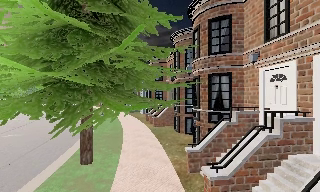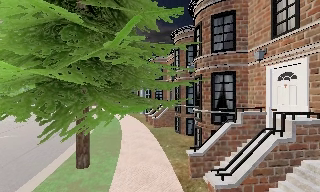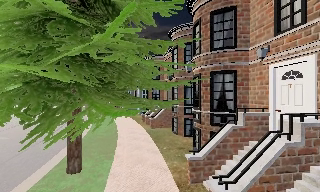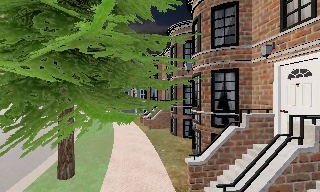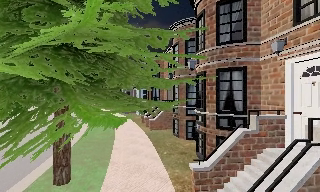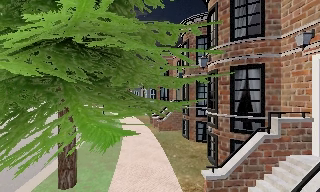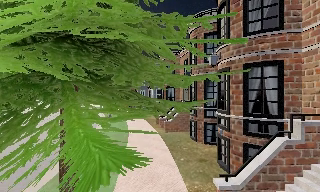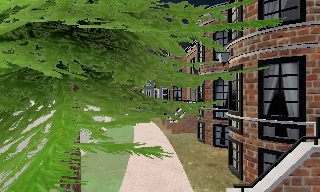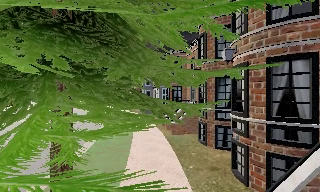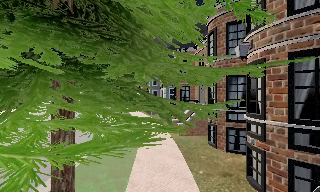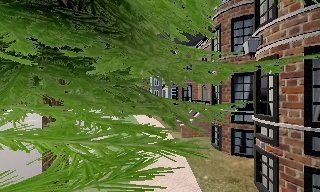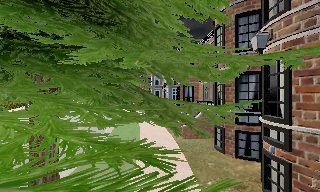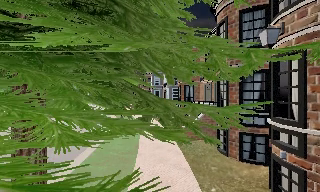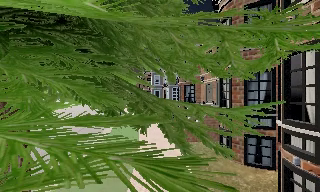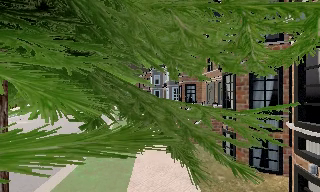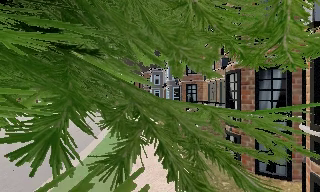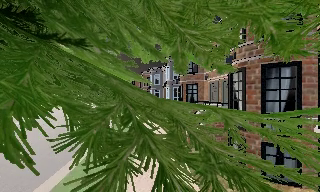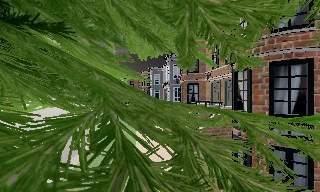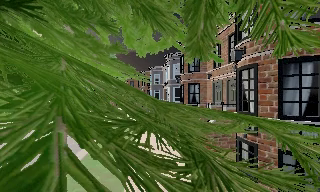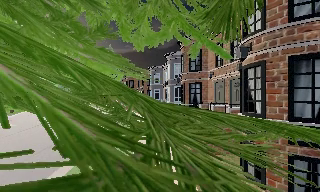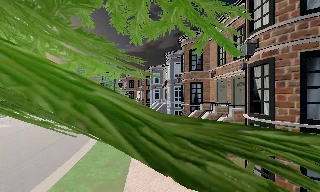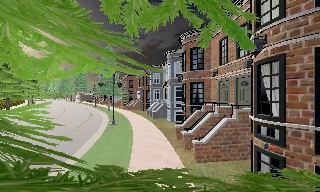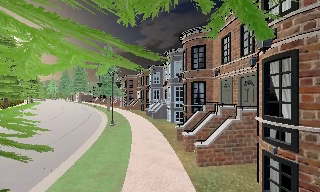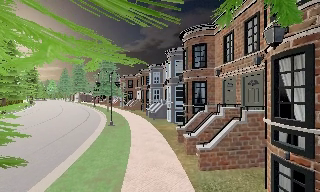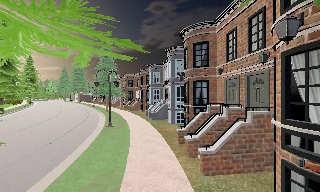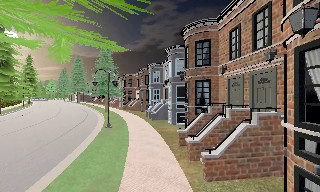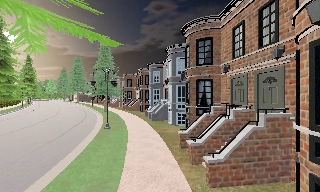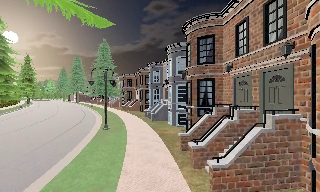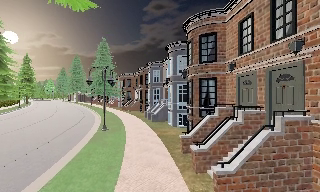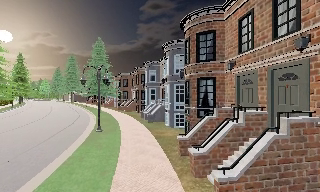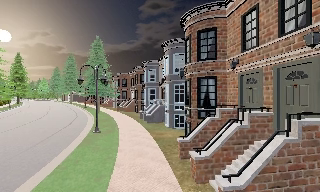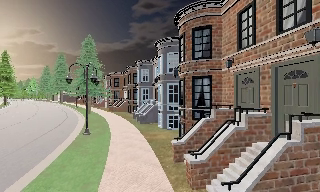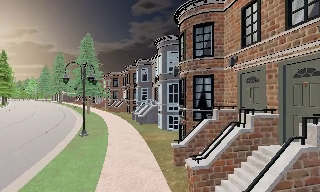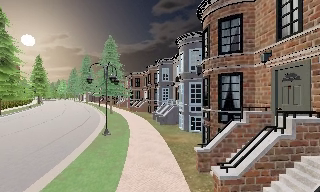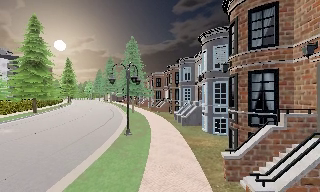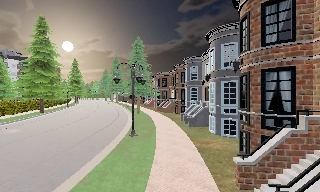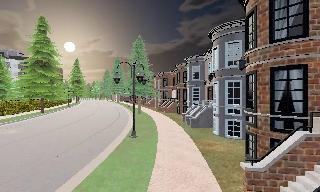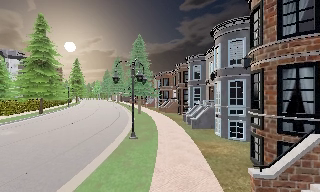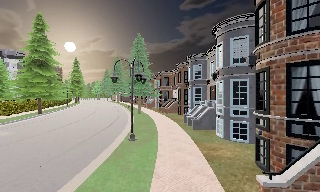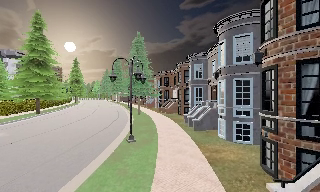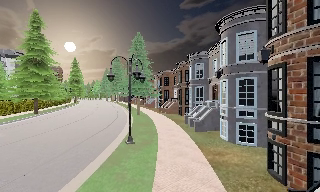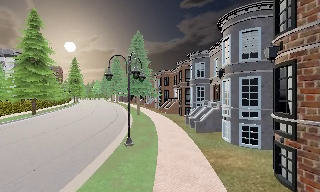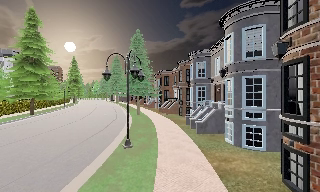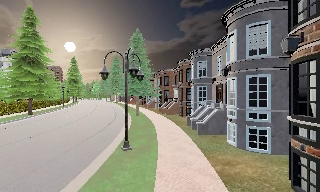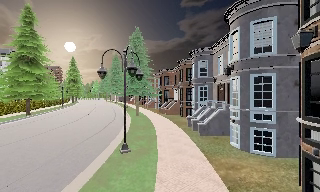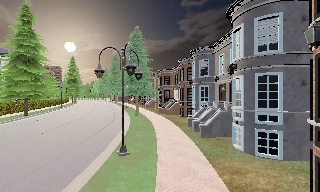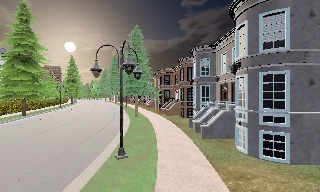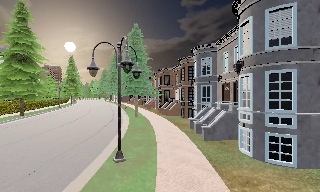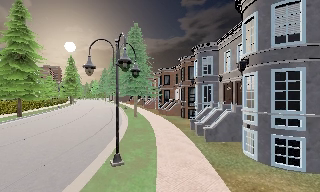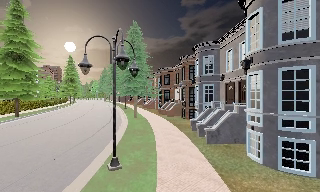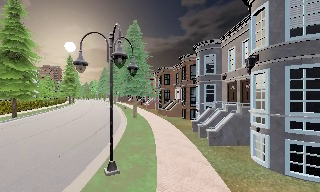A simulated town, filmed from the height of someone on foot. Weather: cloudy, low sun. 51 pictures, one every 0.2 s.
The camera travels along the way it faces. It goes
forward.
0.0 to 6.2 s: The camera travels forward, about 10 m, so what stands in front looms larger.
6.2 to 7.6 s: The camera swings to its left by about 15 degrees, and the scene slides to the right. It travels forward, about 2.5 m, so what stands in front looms larger.
7.6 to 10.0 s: The camera travels forward, about 4 m, so what stands in front looms larger.
The film runs forward here.
